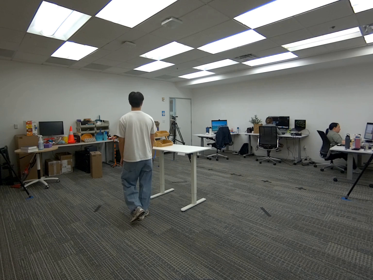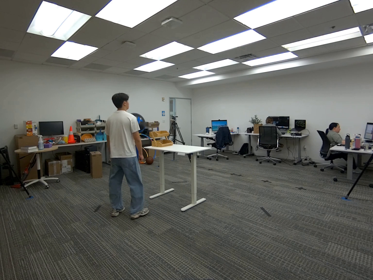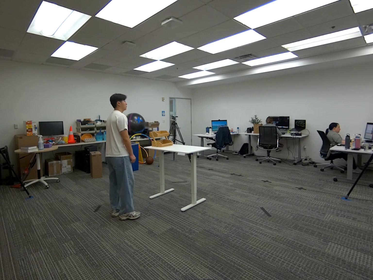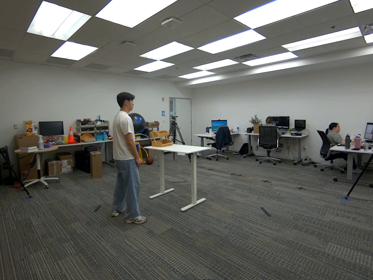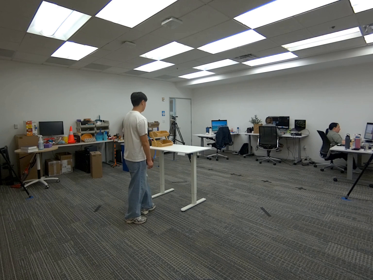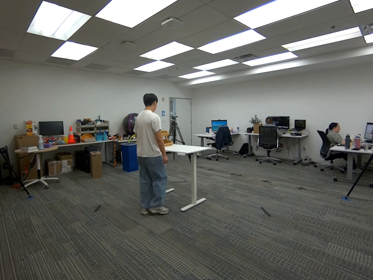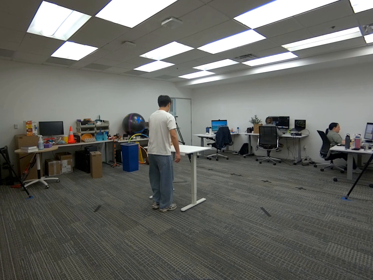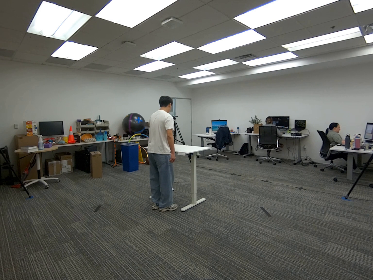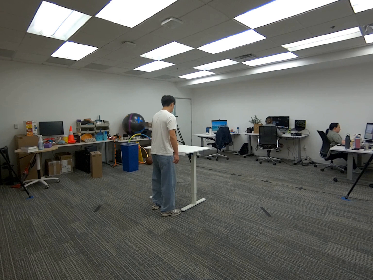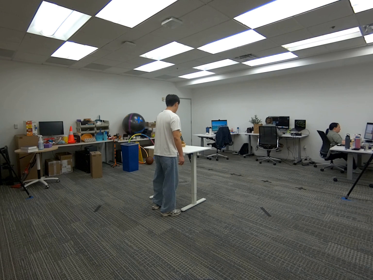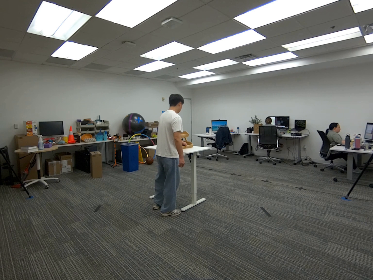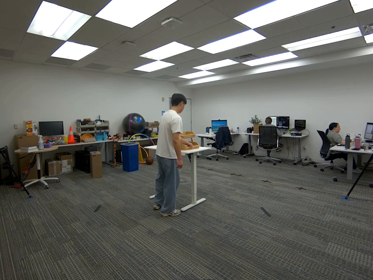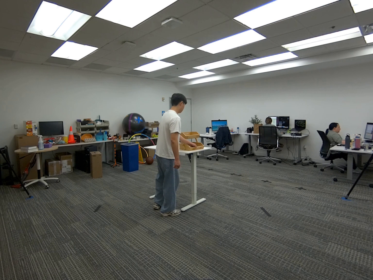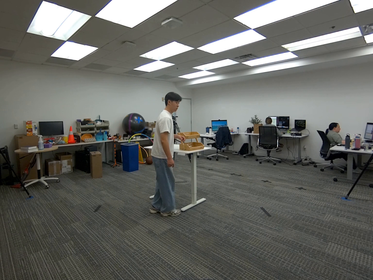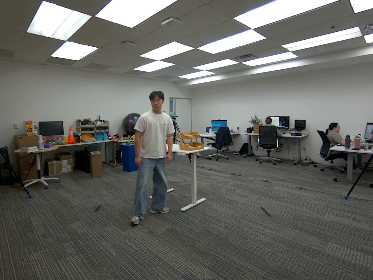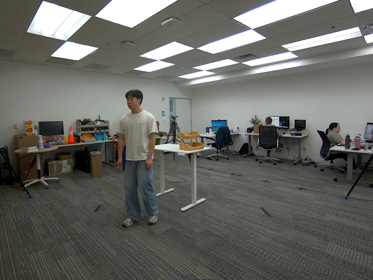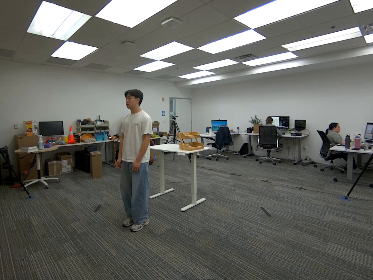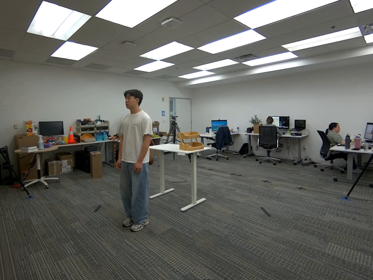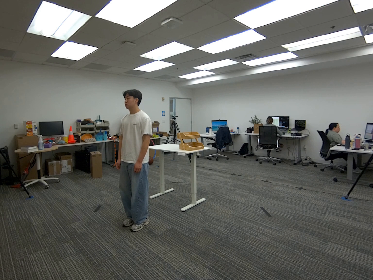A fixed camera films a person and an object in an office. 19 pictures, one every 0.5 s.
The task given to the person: Walk over to the wooden crate on the white desk and slide the wooden crate across the white desk.
